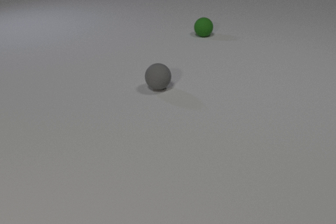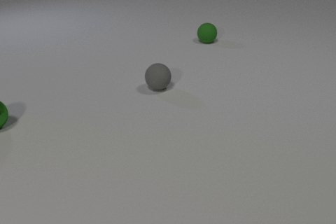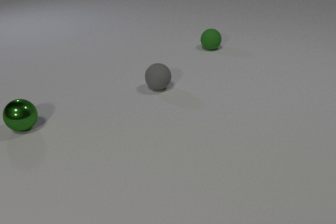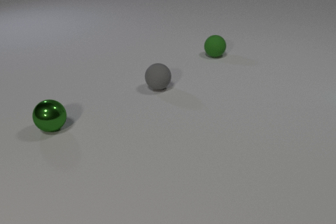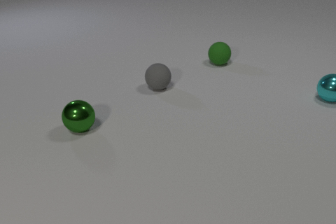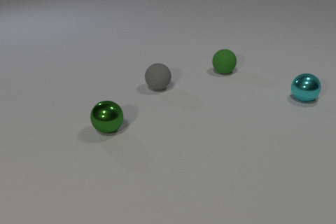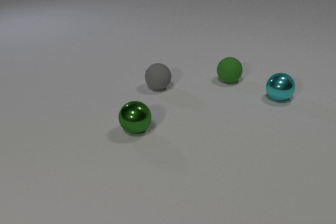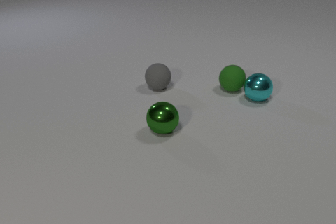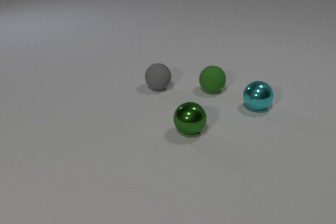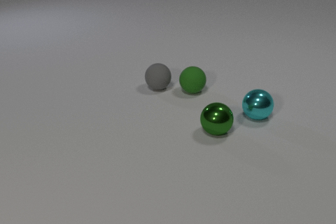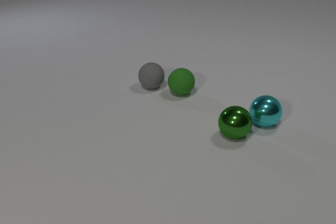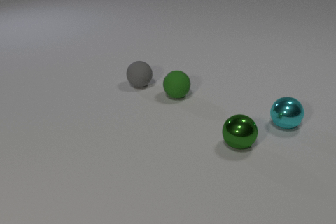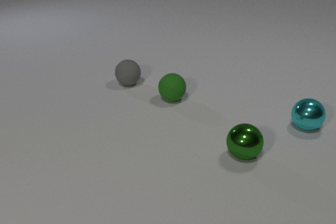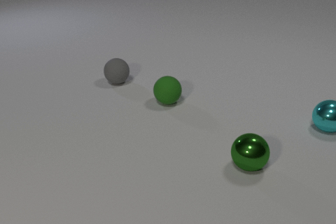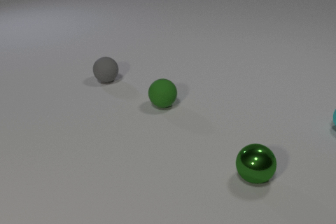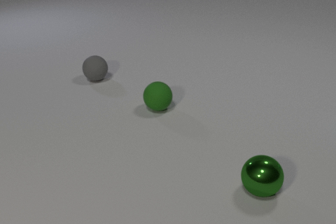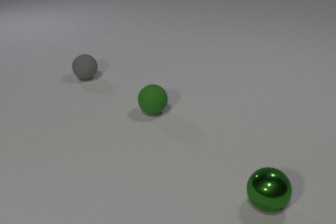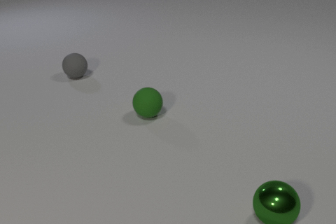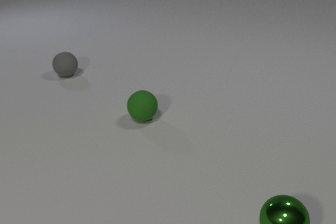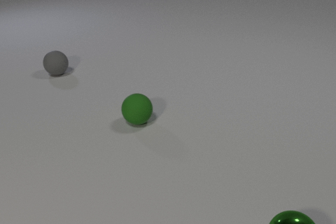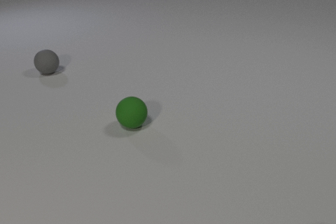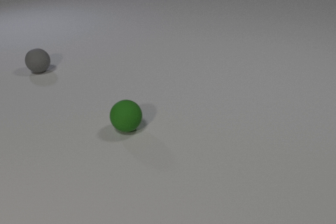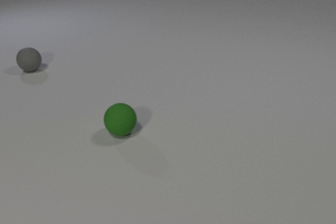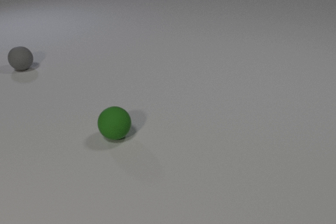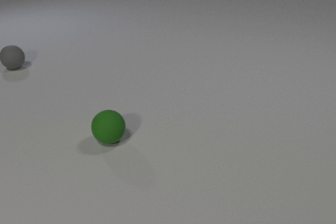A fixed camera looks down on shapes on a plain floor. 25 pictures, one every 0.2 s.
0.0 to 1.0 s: The green rubber sphere rolls toward the camera. The cyan metal sphere comes in at the right edge, rolls to the left. The green metal sphere comes in at the left edge, rolls to the right.
1.0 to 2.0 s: The green rubber sphere rolls toward the camera and to the left. The cyan metal sphere rolls toward the camera and to the left. The gray rubber sphere rolls to the left. The green metal sphere rolls to the right. The green rubber sphere and the cyan metal sphere collide. The green rubber sphere and the gray rubber sphere collide. The cyan metal sphere and the green metal sphere collide.
2.0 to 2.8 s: The green rubber sphere rolls toward the camera and to the left. The cyan metal sphere rolls to the right. The gray rubber sphere rolls to the left and away from the camera. The green metal sphere rolls toward the camera.
2.8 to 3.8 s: The green rubber sphere rolls toward the camera and to the left. The gray rubber sphere rolls to the left and away from the camera. The green metal sphere rolls toward the camera and to the right.
3.8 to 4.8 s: The green rubber sphere rolls toward the camera and to the left. The gray rubber sphere rolls to the left and away from the camera. The green metal sphere rolls toward the camera, leaves at the bottom edge.
What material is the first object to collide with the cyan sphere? rubber.
How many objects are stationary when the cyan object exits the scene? 0.
Are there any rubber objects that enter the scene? no.
